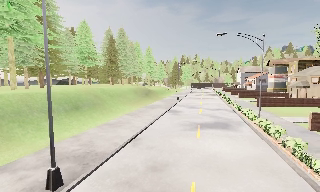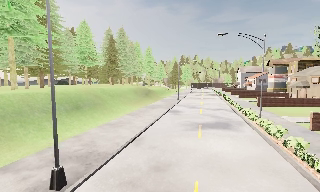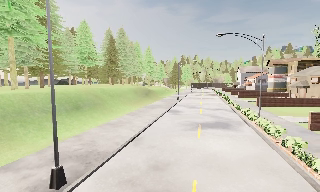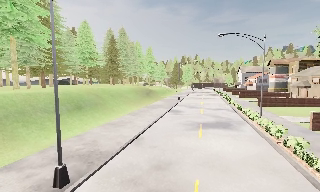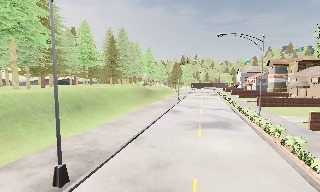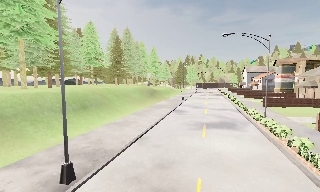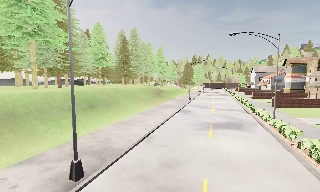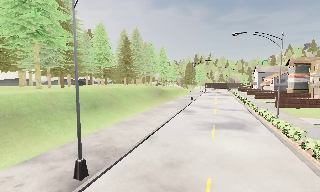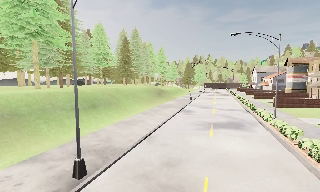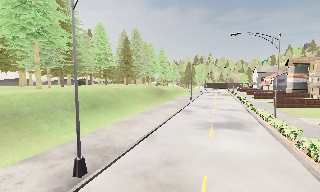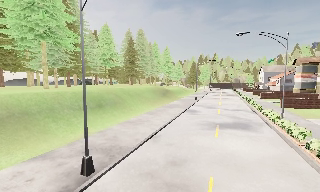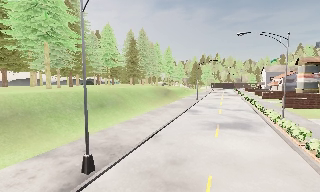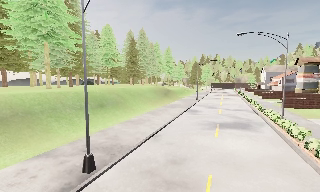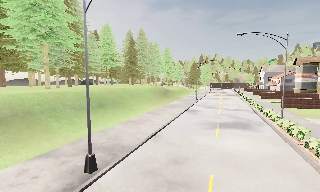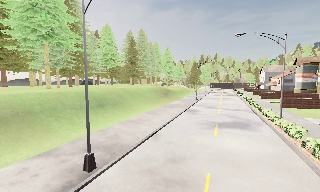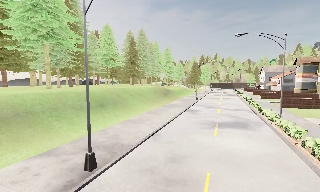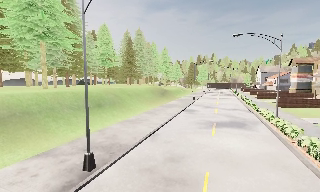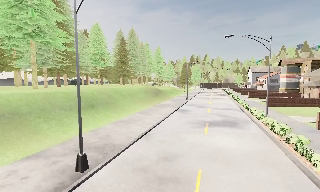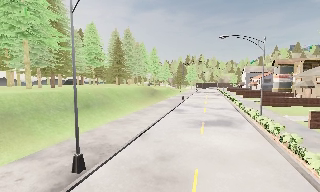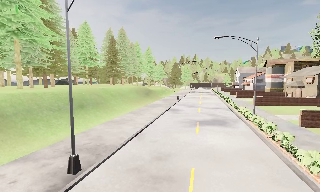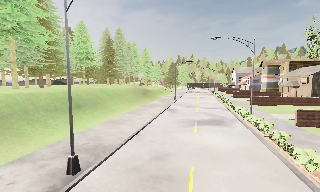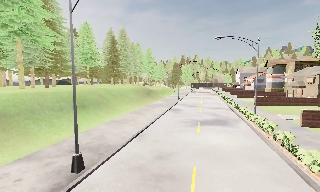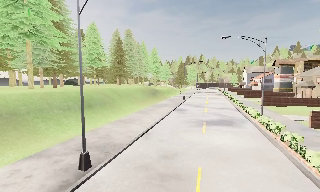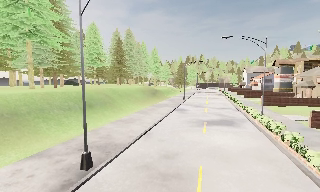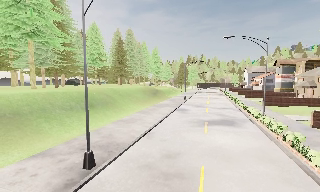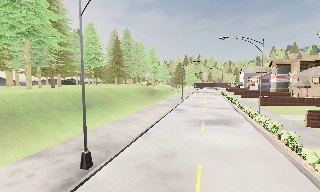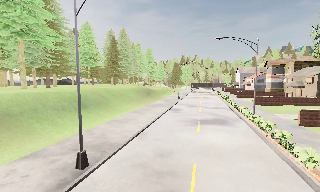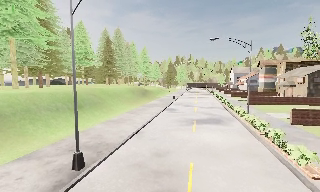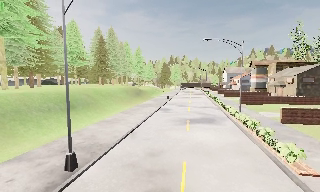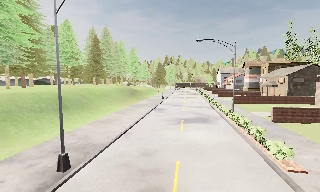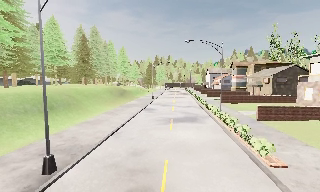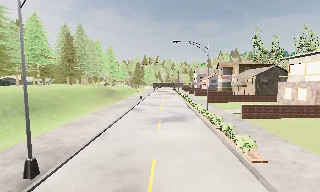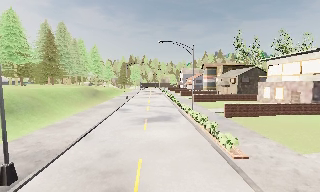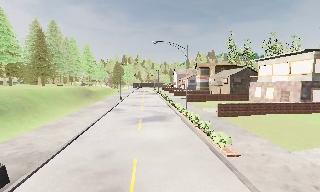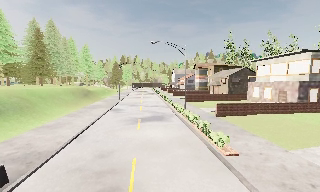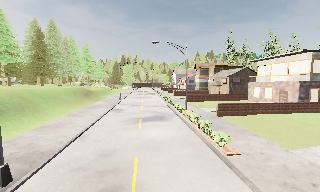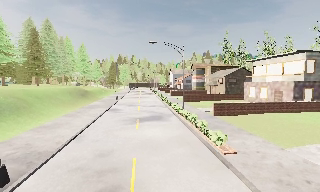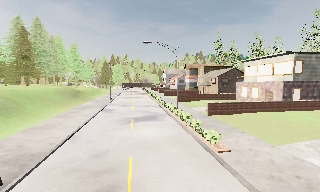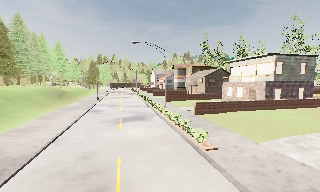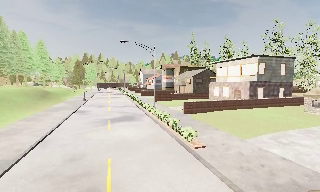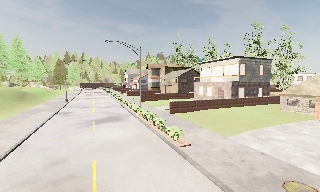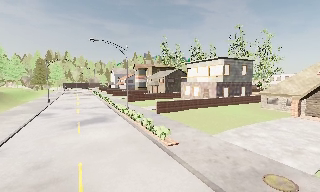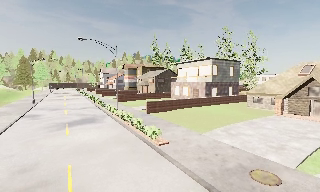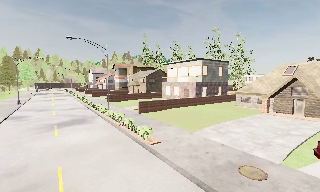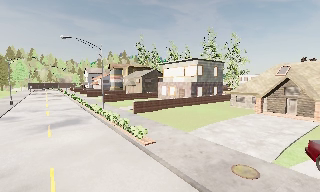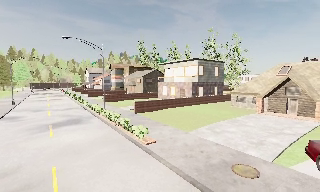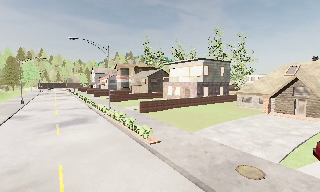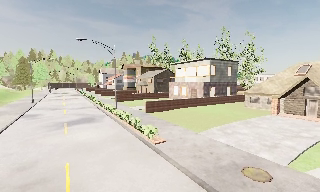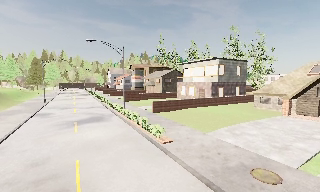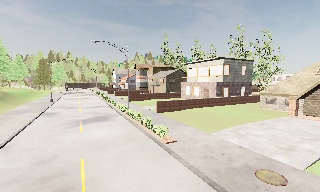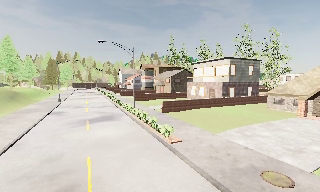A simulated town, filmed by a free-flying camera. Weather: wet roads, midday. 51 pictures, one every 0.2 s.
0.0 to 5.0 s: The camera travels backward, about 1.5 m, so what stands in front gets smaller.
5.0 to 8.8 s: The camera pans to its right, which is clockwise from overhead, by about 50 degrees. It travels backward, about 1 m.
8.8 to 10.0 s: The camera pans to its left, which is counterclockwise from overhead, by about 10 degrees.
The film runs backward here.
